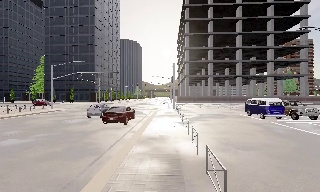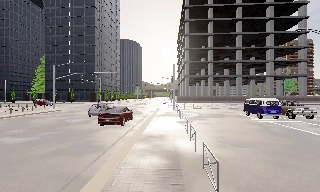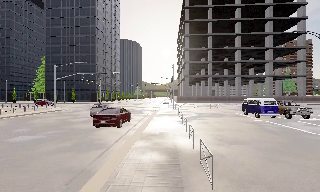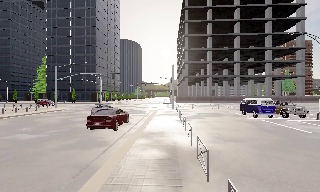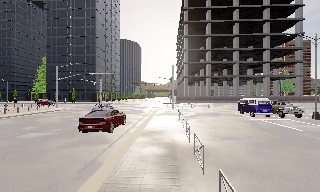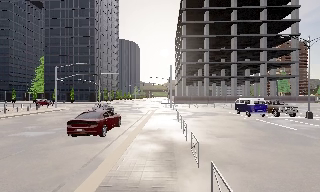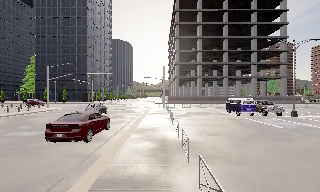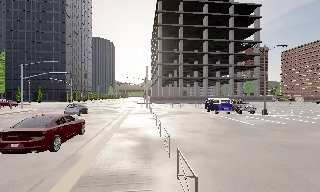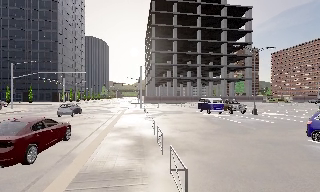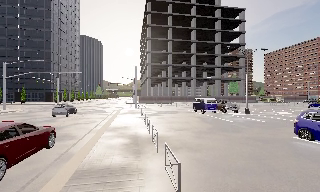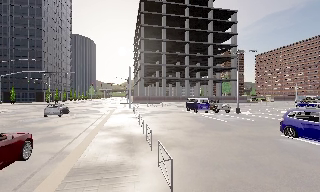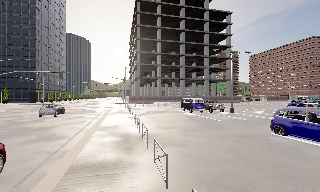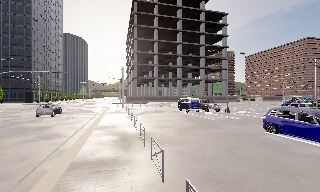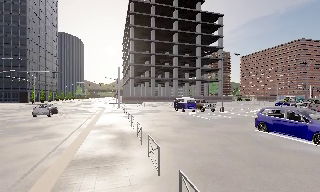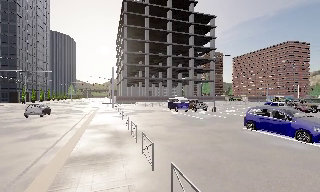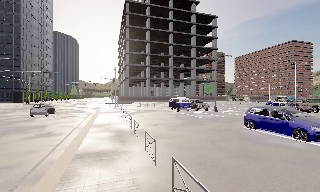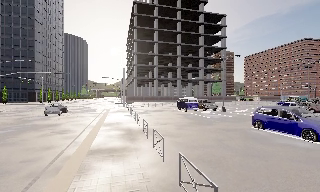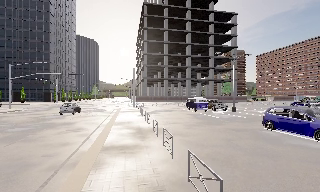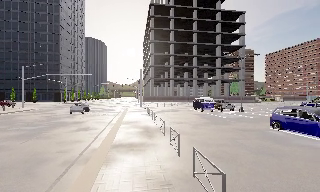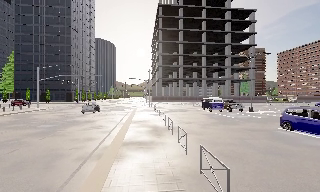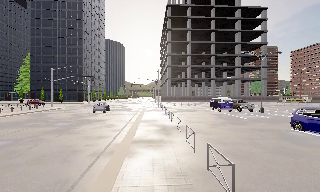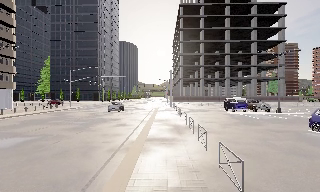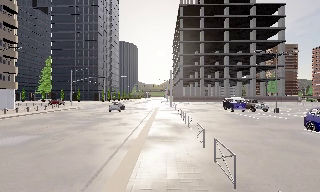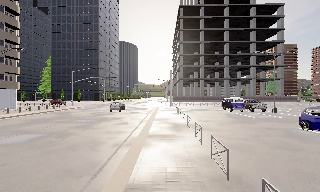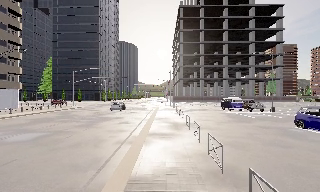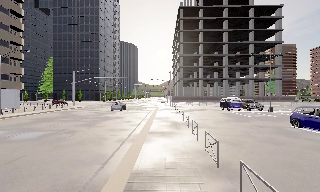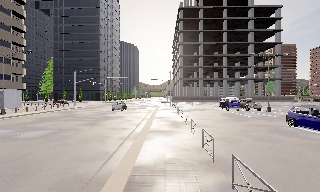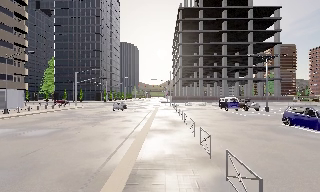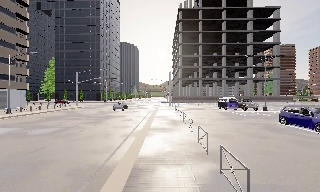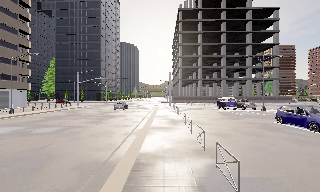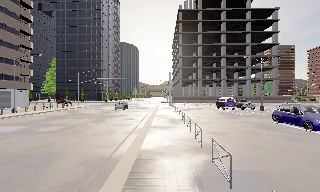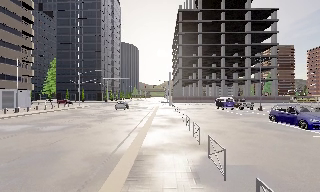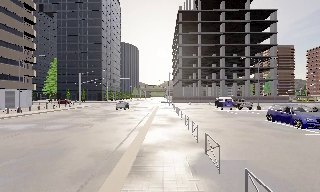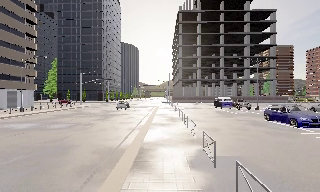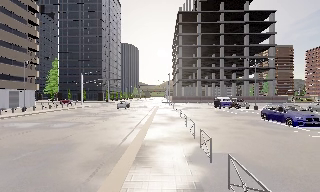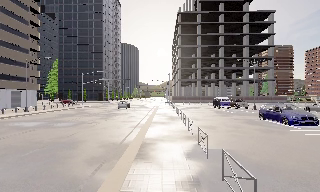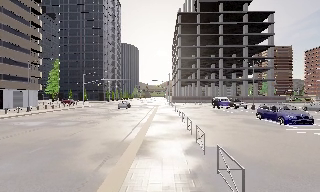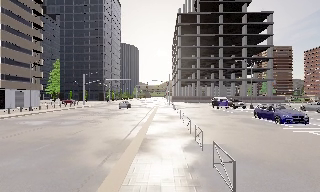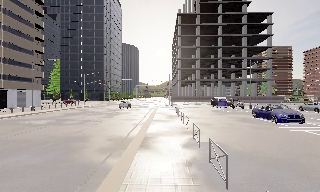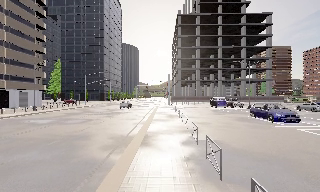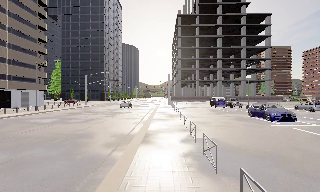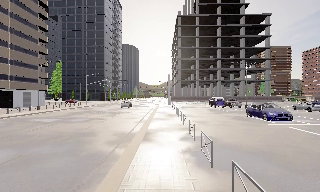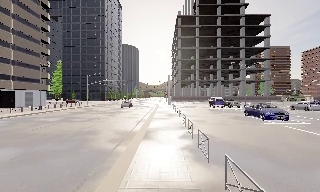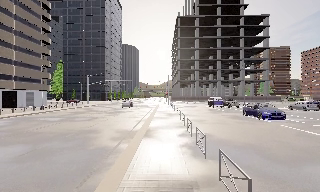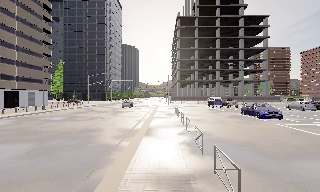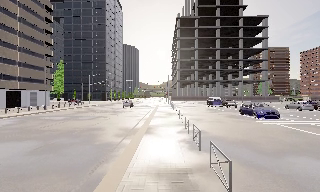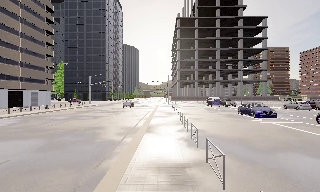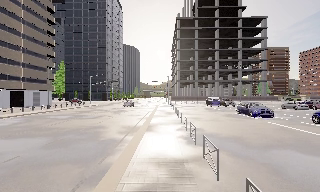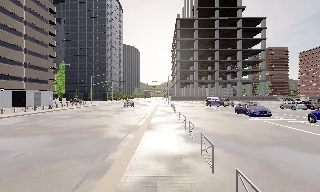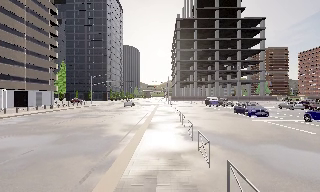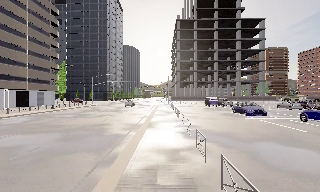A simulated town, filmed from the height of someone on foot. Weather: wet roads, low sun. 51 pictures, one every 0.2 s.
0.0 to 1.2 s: The camera travels backward, about 2.5 m, so what stands in front gets smaller.
1.2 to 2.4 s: The scene slides to the left, as the camera pans about 15 degrees to its right. It travels backward, about 1.5 m, so what stands in front gets smaller.
2.4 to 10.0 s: The scene slides to the right, as the camera pans about 15 degrees to its left. It travels backward, about 14 m, so what stands in front gets smaller.
The film runs backward here.
